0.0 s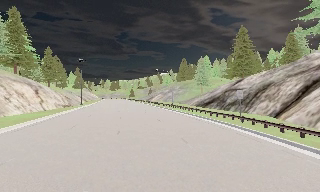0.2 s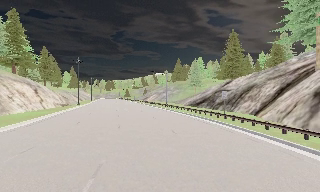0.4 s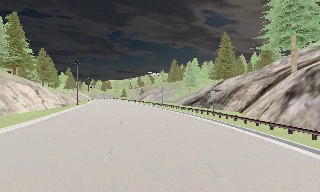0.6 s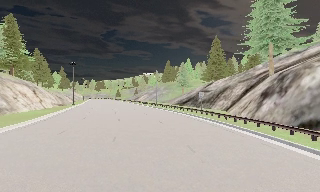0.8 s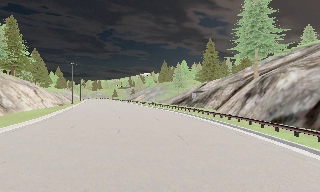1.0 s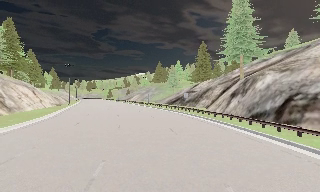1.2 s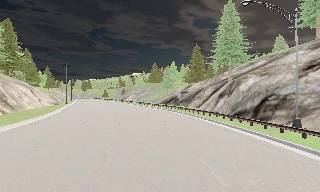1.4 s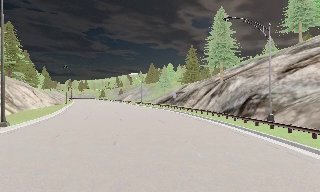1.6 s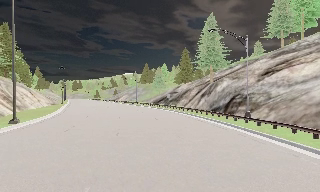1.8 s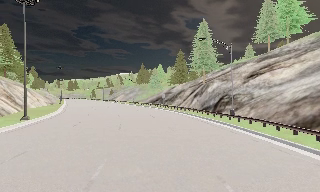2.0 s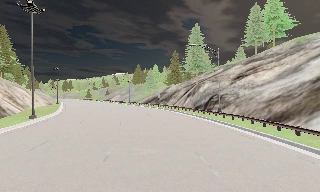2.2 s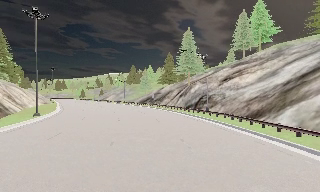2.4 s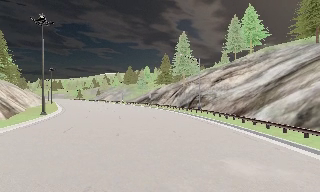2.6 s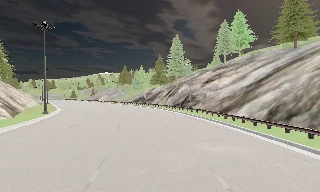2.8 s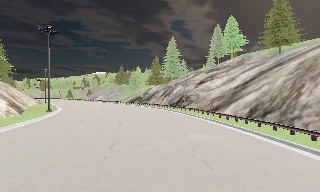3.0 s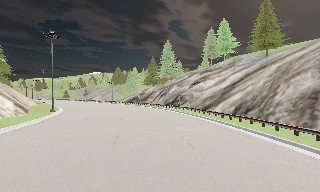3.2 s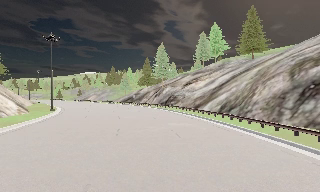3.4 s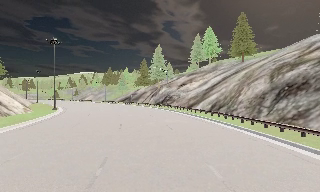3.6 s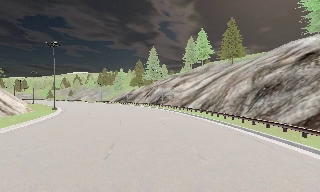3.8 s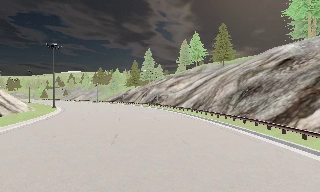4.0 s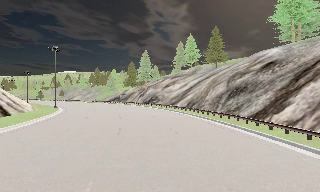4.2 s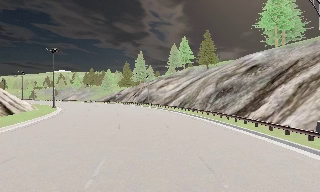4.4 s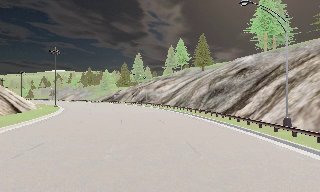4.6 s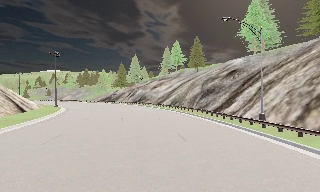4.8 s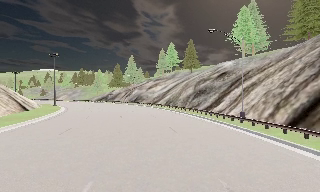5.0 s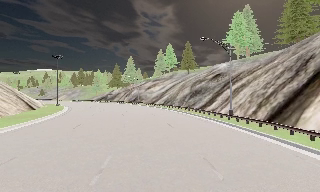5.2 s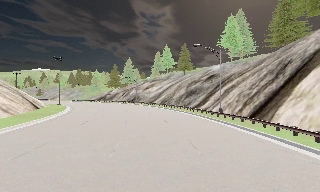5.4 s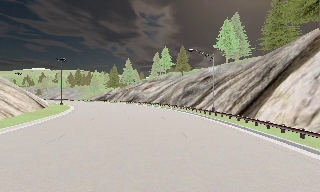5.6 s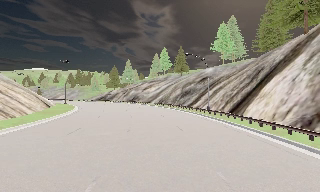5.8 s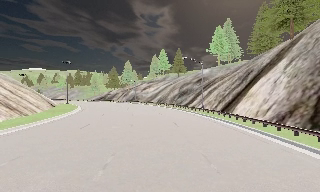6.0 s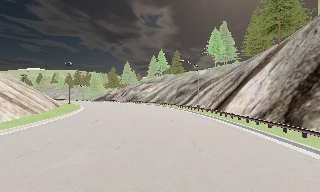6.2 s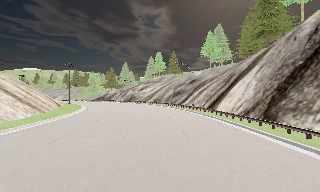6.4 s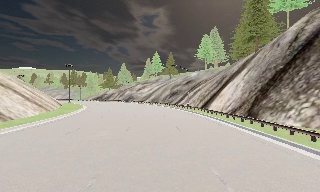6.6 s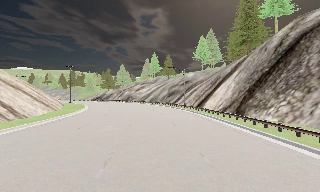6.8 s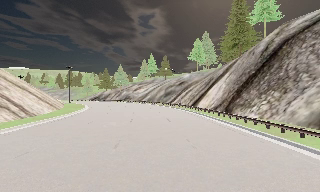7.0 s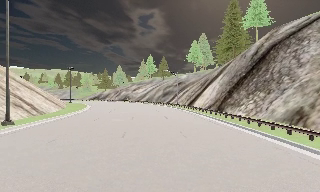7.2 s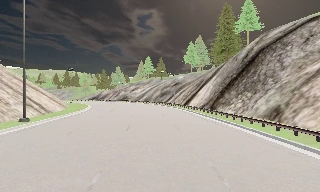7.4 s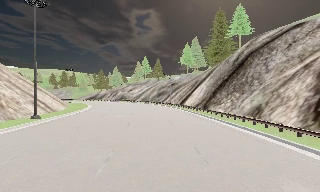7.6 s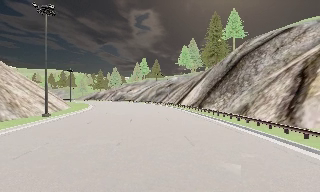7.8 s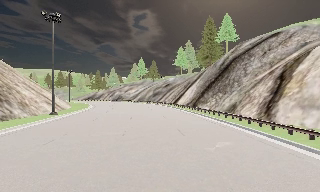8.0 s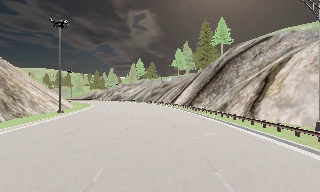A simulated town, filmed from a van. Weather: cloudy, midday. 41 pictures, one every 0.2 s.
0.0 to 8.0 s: The scene slides to the left, as the camera pans about 50 degrees to its right. It travels backward, about 75 m.
The film runs backward here.
